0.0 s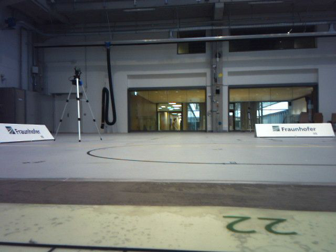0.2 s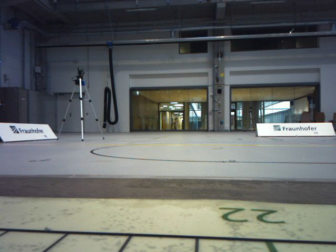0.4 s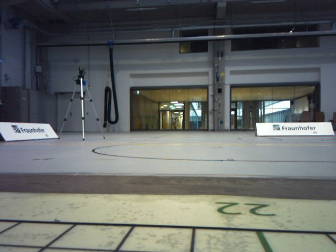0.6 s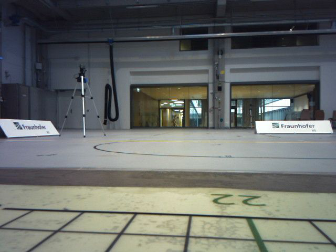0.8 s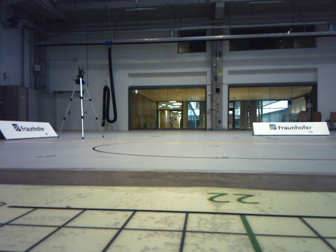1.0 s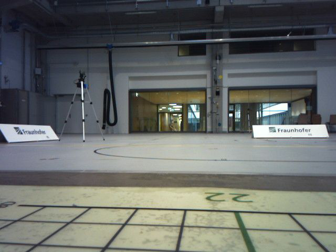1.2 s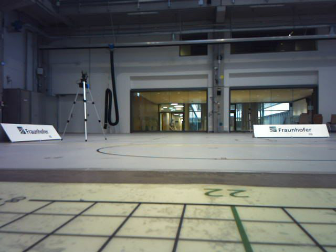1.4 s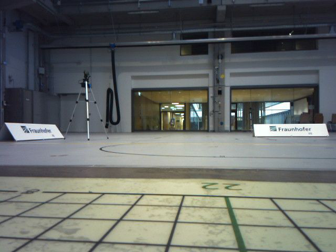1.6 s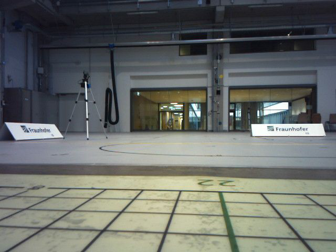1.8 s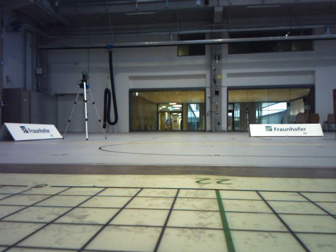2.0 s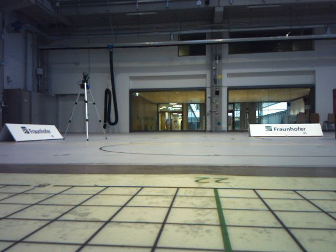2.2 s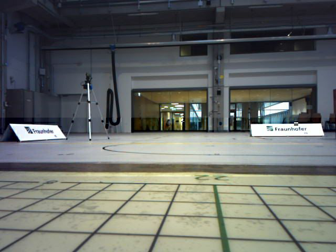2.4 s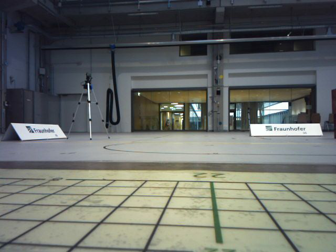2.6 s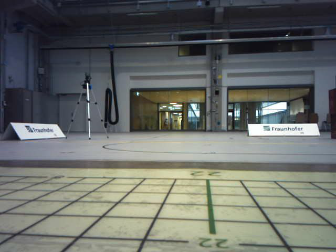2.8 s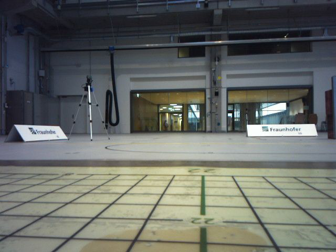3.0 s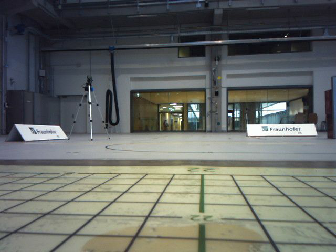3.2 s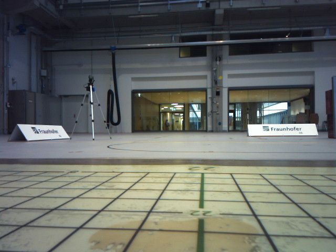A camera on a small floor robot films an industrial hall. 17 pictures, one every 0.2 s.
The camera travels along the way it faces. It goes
backward.
0.0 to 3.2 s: The camera travels backward, about 0.7 m, so what stands in front gets smaller.
The film runs backward here.
